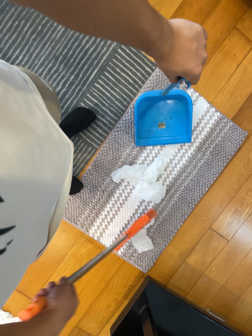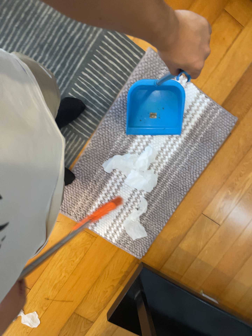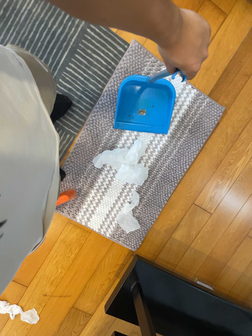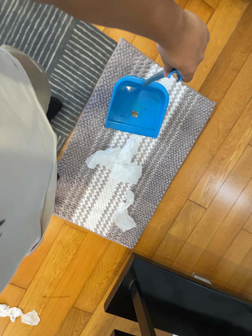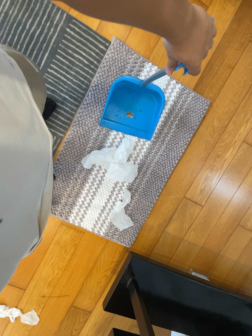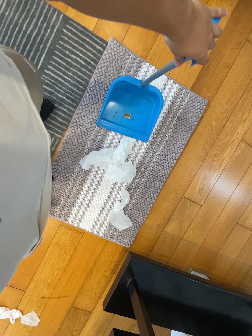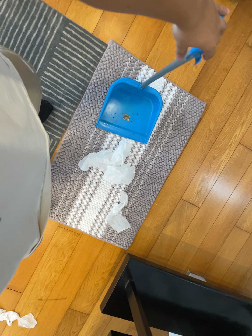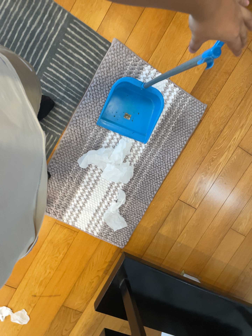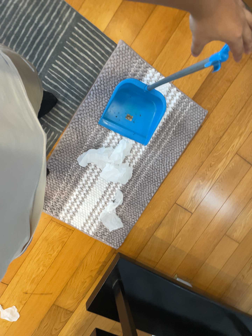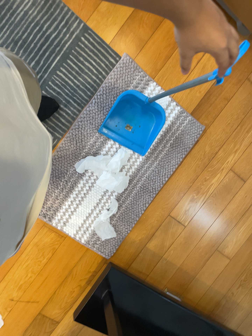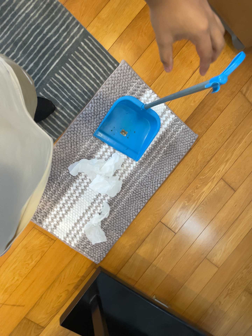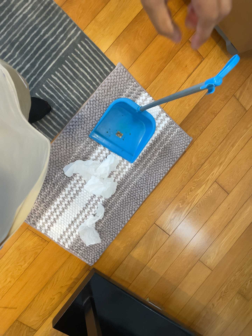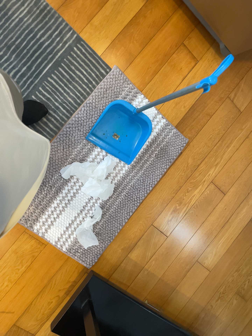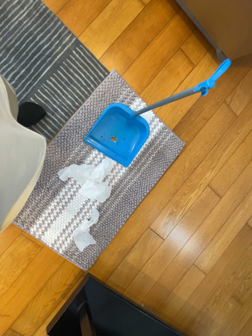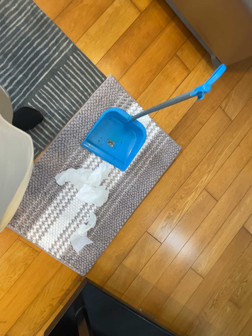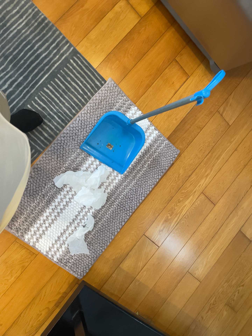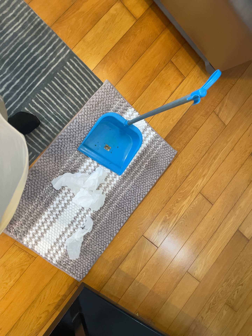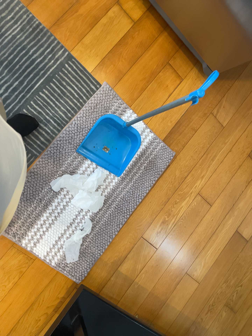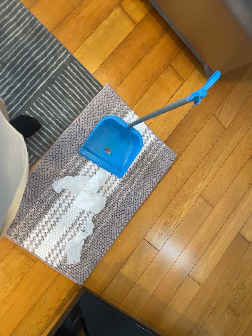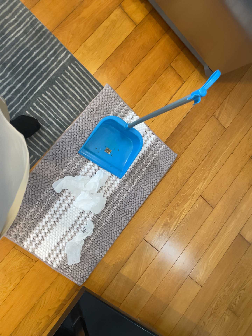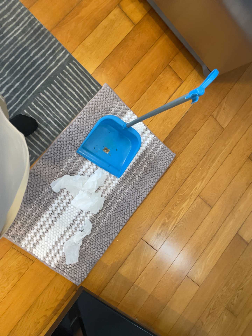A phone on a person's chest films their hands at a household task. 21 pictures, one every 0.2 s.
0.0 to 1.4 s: The camera travels toward the top of its view, about 8 cm.
1.4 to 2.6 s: The camera travels toward the bottom of its view and to its left, about 10 cm. Its aim tips toward the top of its view by about 10 degrees. It rolls about its line of sight by about 10 degrees, and the scene rotates clockwise.
2.6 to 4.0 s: The camera shifts only a little, or ends up much as it began.
The film runs backward here.
